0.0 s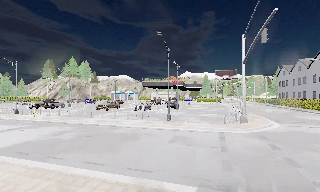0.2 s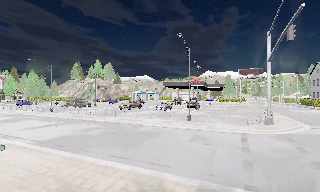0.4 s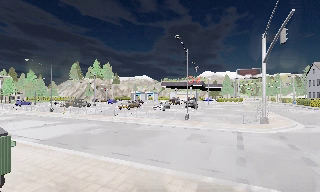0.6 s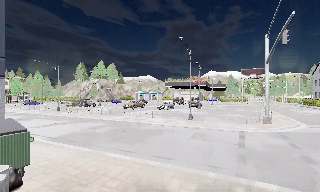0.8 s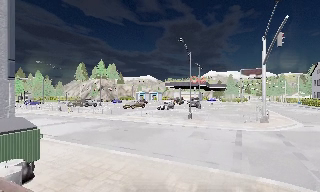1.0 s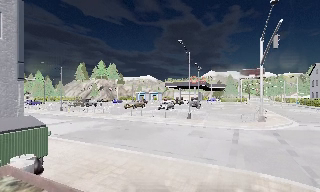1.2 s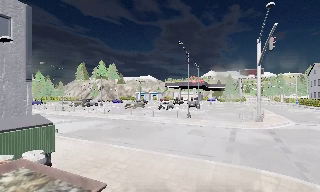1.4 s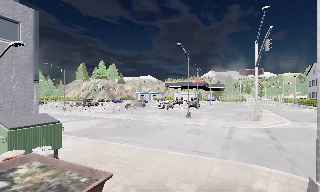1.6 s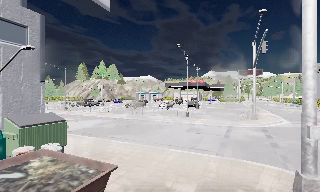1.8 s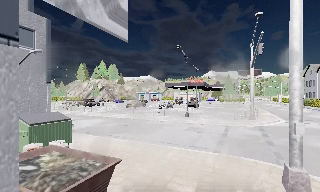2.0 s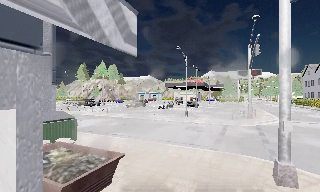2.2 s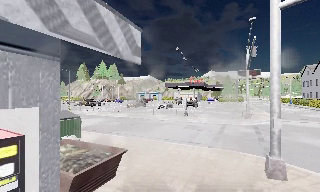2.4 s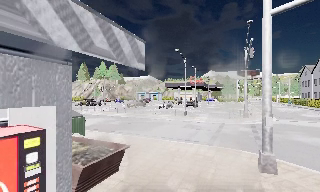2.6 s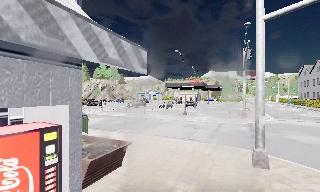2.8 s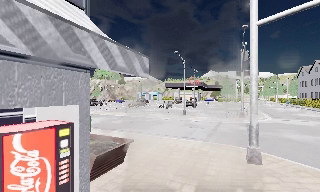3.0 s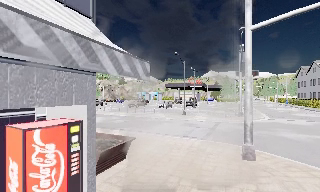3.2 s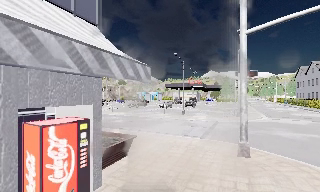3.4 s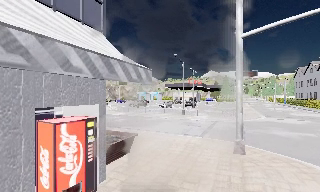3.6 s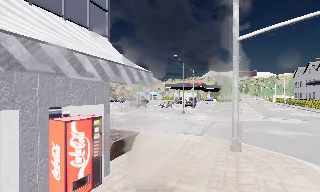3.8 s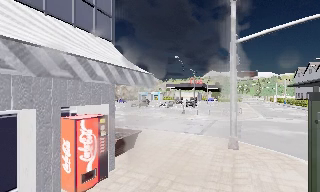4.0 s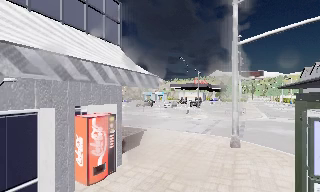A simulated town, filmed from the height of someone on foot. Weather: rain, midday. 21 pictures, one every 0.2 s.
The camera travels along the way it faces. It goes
backward.
0.0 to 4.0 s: The camera swings to its left by about 10 degrees, and the scene slides to the right. It travels backward, about 8 m, so what stands in front gets smaller.
The film runs backward here.
